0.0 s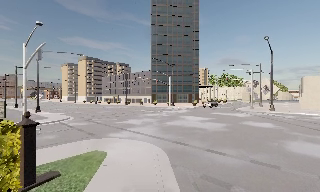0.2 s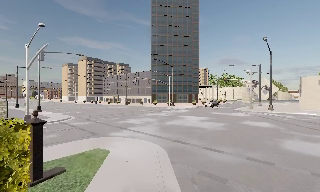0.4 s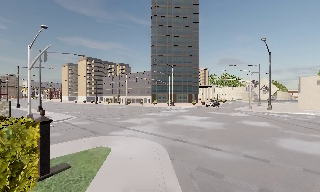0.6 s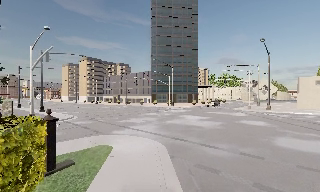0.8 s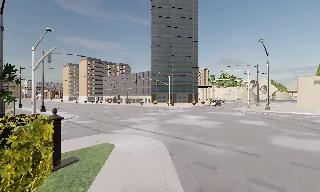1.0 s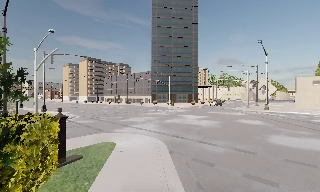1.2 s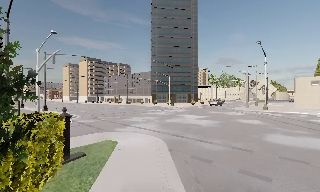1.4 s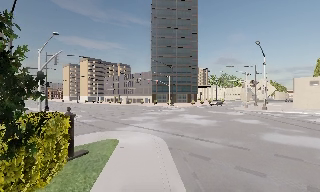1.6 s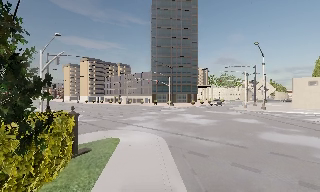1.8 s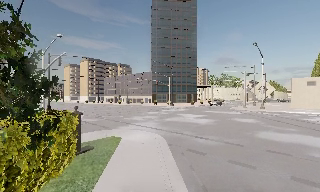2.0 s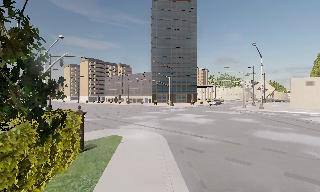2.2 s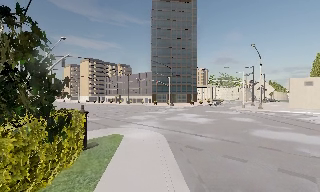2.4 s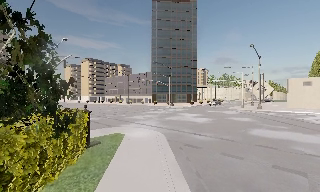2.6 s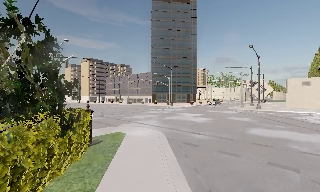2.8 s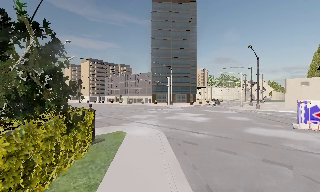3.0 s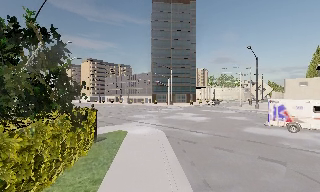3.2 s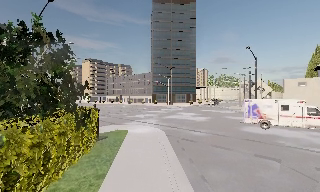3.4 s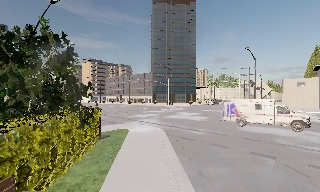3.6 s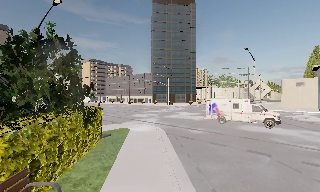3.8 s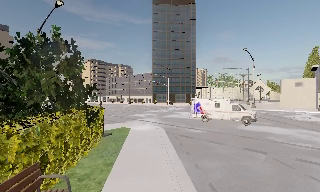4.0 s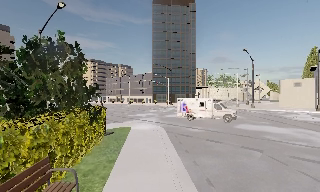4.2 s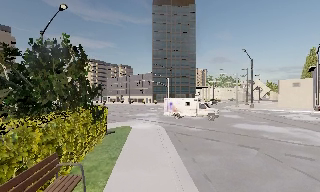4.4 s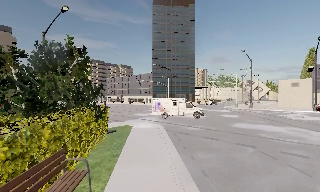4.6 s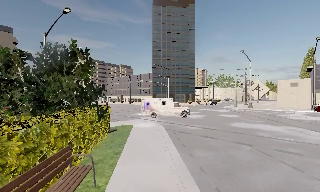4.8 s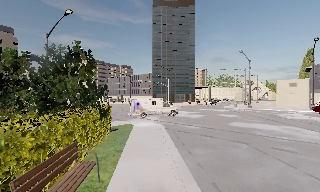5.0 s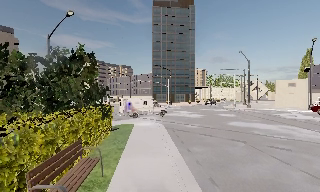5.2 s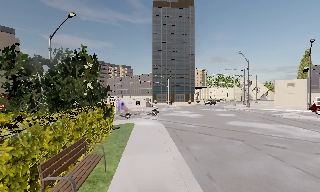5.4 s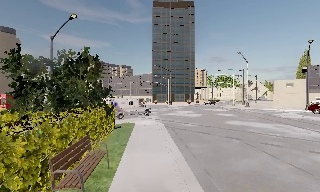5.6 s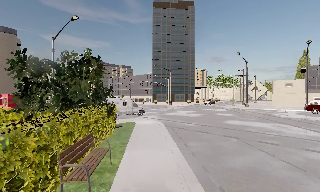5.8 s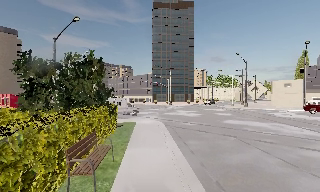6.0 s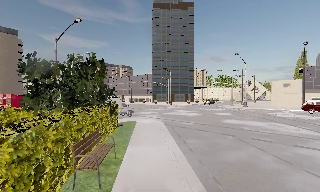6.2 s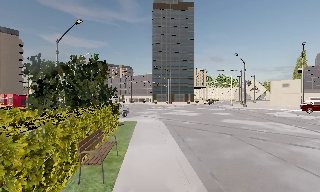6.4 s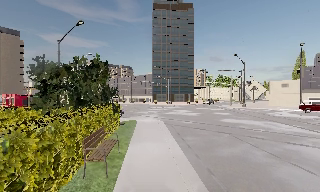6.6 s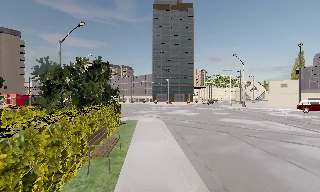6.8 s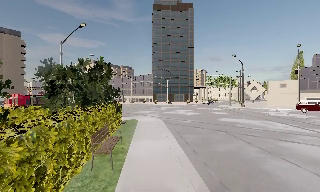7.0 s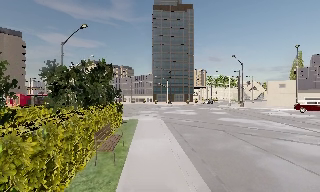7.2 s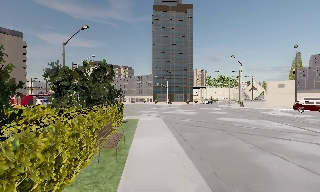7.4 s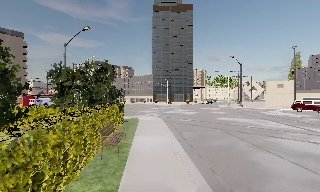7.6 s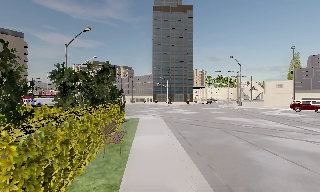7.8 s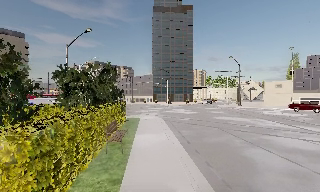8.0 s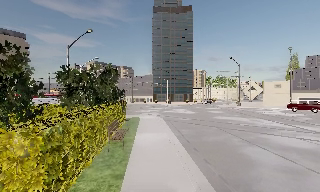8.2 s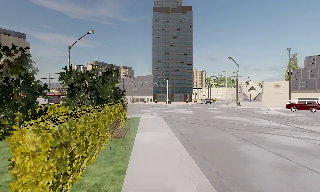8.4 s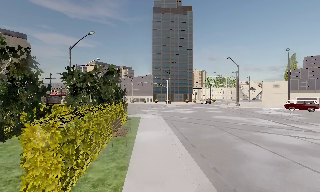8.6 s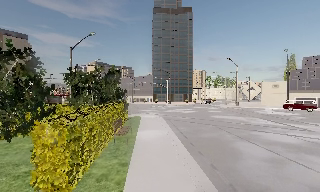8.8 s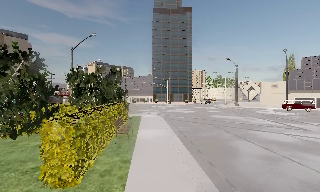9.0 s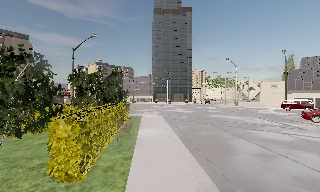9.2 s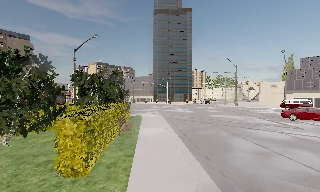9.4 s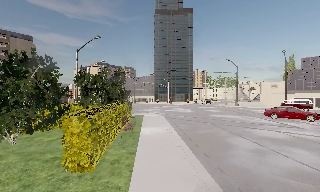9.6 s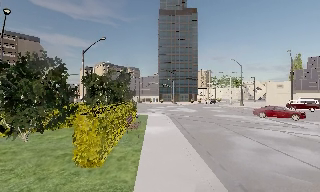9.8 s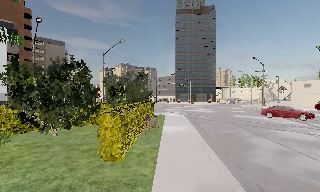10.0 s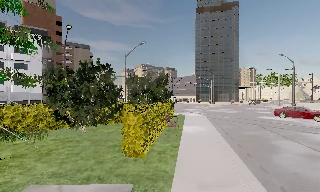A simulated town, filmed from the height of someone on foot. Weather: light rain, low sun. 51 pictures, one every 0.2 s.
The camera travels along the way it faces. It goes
backward.
0.0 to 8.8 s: The camera travels backward, about 13 m, so what stands in front gets smaller.
8.8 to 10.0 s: The scene slides to the right, as the camera pans about 15 degrees to its left. It travels backward, about 1.5 m, so what stands in front gets smaller.
The film runs backward here.
